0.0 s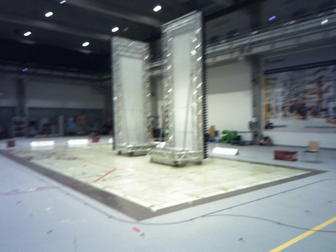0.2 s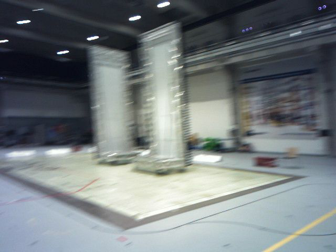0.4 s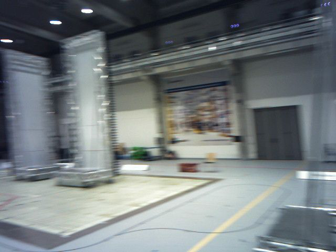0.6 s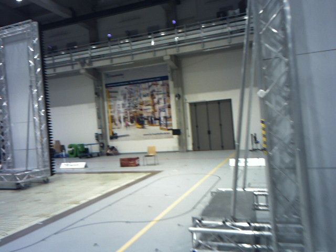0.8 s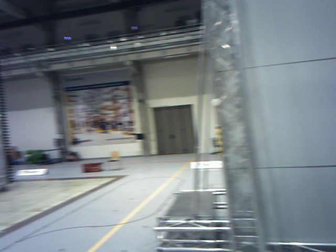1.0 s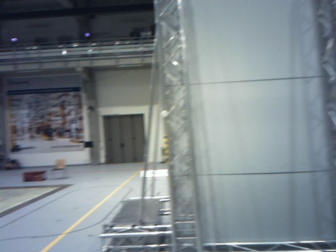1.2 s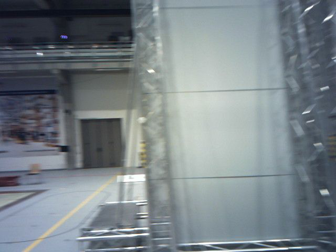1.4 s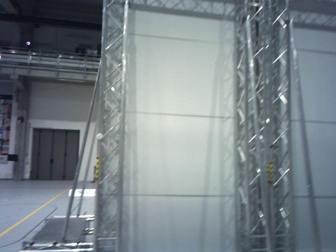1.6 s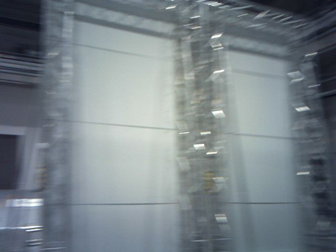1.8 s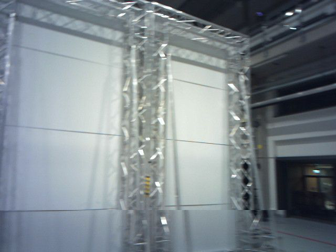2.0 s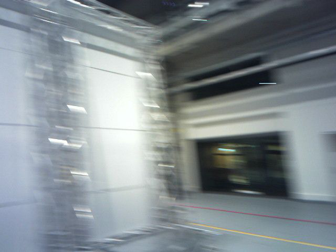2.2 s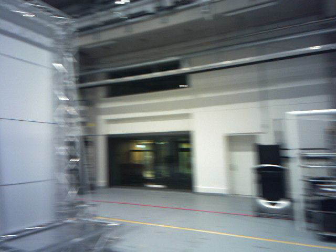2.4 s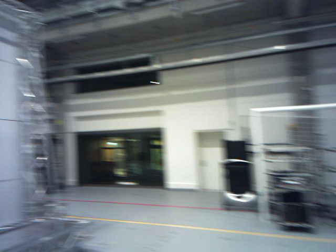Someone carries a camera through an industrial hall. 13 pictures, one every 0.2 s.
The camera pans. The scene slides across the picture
to the left.
The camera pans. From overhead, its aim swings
clockwise.
0.0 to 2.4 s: The camera pans to its right, which is clockwise from overhead, by about 120 degrees. It travels backward, about 2 m.
The film runs backward here.
